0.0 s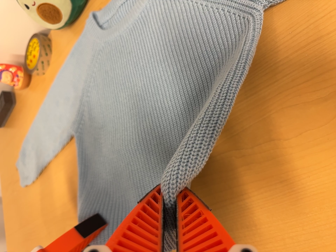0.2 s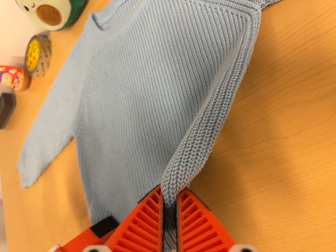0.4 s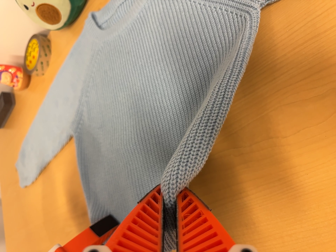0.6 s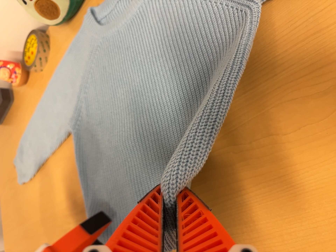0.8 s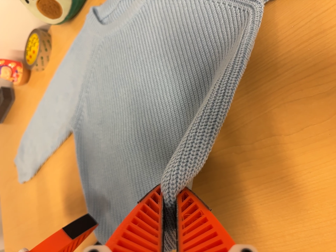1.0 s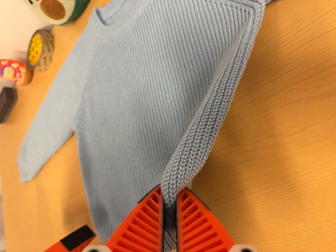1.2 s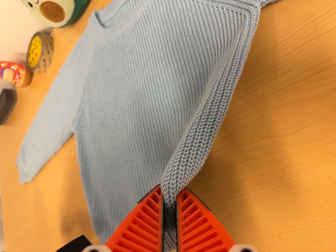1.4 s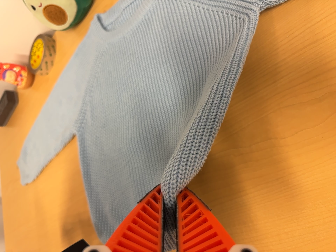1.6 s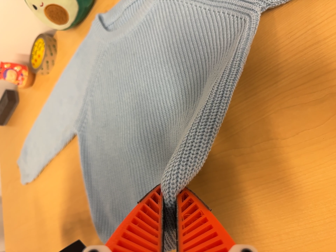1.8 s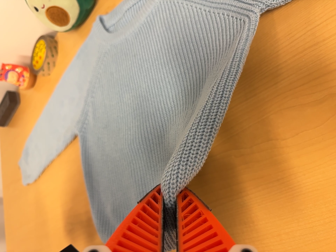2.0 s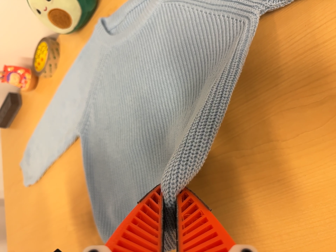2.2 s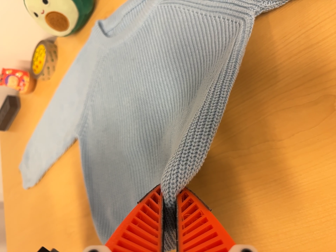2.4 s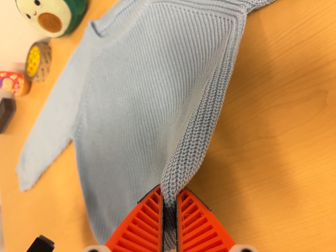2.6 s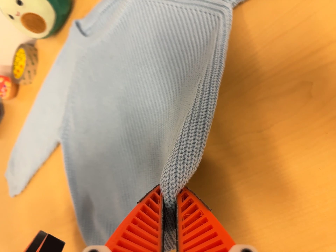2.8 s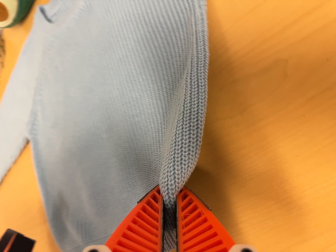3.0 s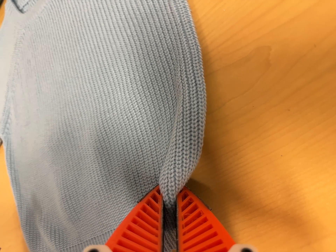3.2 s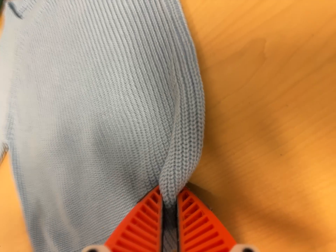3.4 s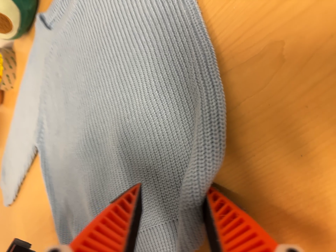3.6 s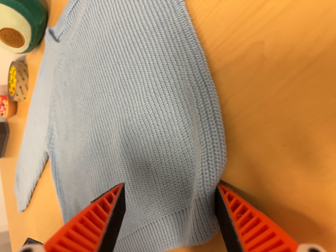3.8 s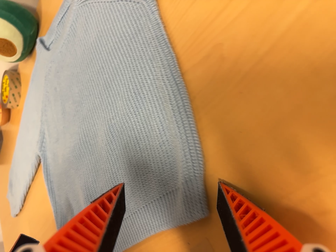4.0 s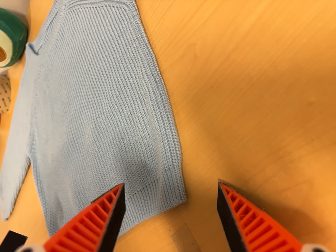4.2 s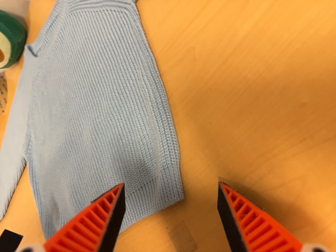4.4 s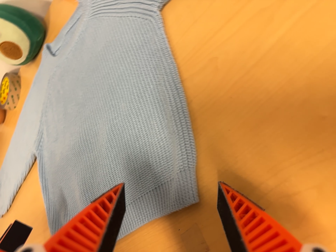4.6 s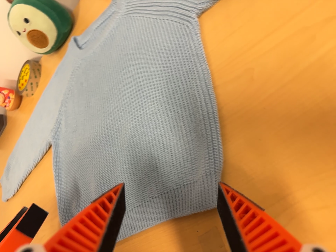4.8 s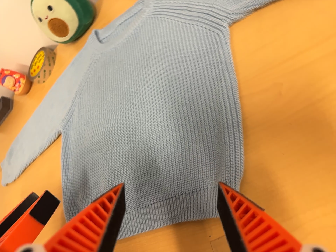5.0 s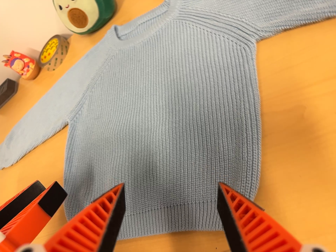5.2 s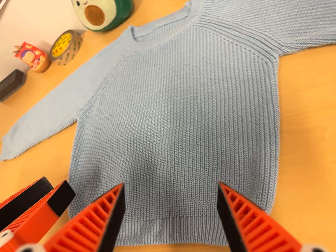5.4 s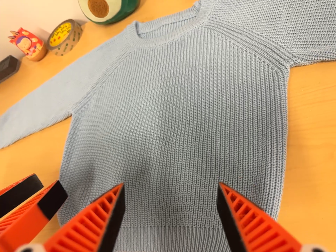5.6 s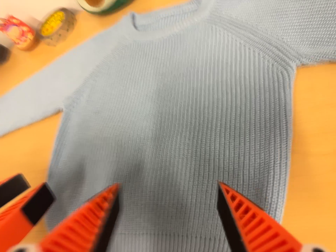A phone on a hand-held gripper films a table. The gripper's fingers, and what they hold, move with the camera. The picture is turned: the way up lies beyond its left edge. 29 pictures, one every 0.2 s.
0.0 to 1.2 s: The camera keeps its place and its aim.
1.2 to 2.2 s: The camera shifts only a little, or ends up much as it began.
2.2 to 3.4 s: The camera travels to its right and forward, about 10 cm, so close, fixed things drift to the left. It rolls about its line of sight by about 10 degrees, and the scene rotates counterclockwise.
3.4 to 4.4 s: The camera travels backward and toward the bottom of its view, about 9 cm, so what stands in front gets smaller. Its aim tips toward the top of its view by about 10 degrees.
4.4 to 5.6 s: The camera travels to its left, about 14 cm, so close, fixed things drift to the right. It rolls about its line of sight by about 30 degrees, and the scene rotates clockwise.
The film runs backward here.
